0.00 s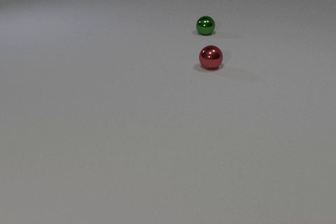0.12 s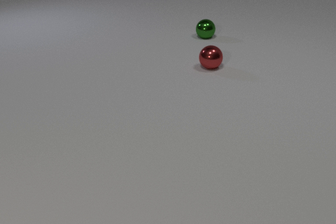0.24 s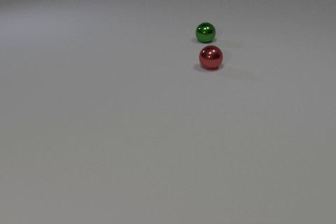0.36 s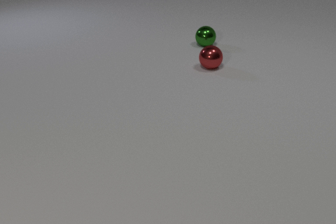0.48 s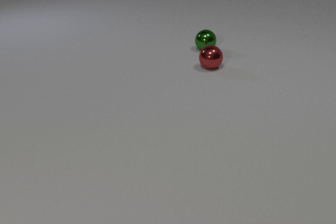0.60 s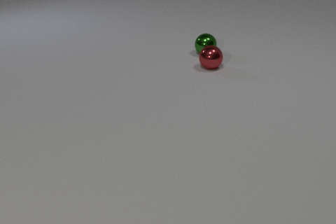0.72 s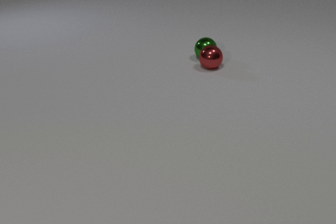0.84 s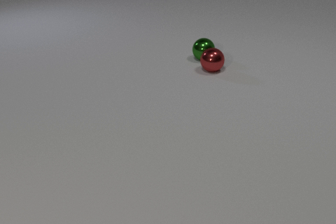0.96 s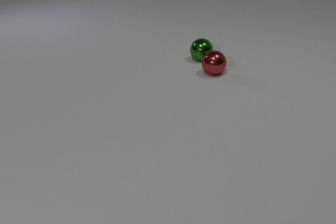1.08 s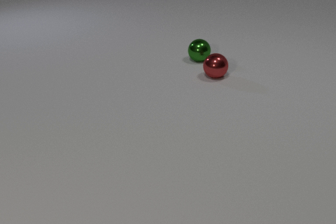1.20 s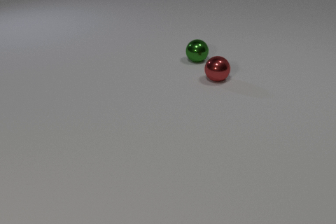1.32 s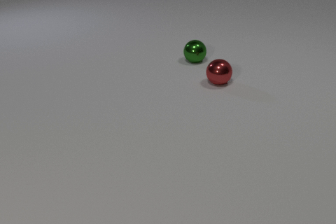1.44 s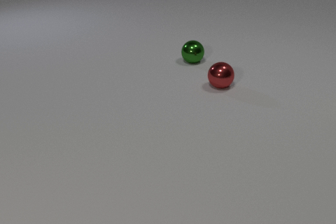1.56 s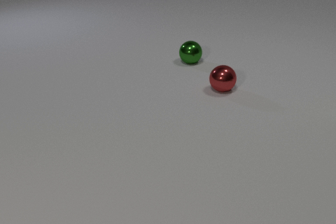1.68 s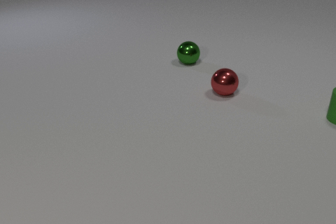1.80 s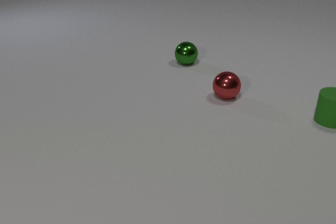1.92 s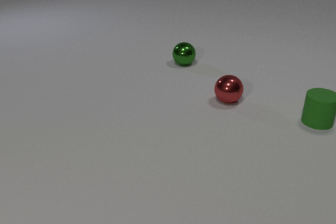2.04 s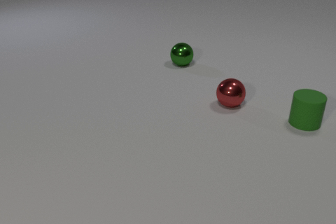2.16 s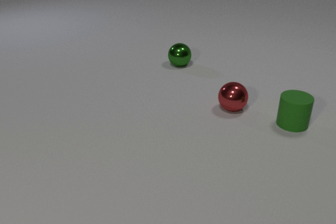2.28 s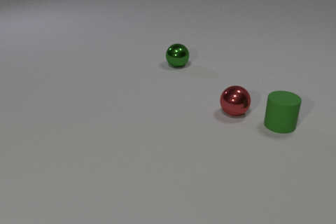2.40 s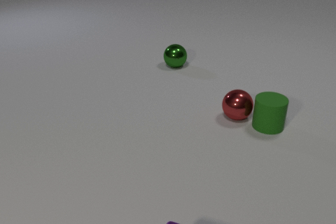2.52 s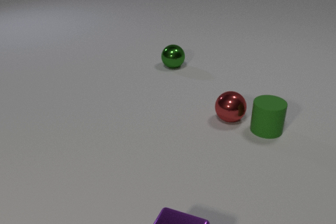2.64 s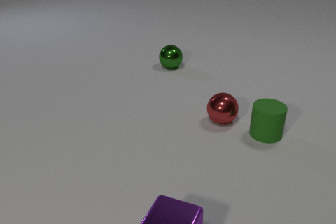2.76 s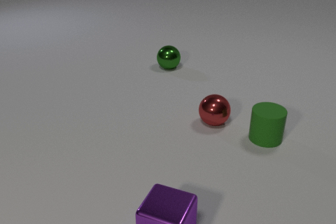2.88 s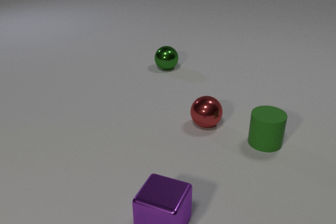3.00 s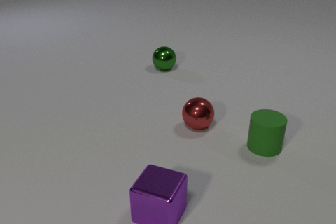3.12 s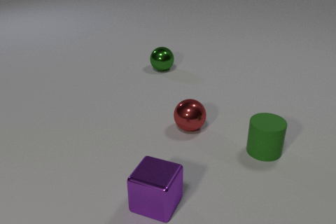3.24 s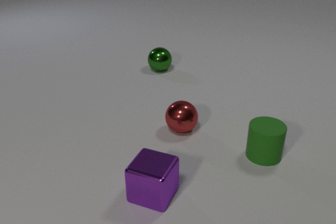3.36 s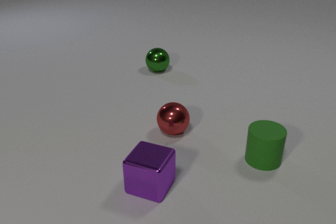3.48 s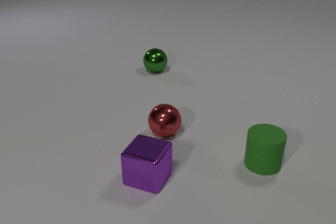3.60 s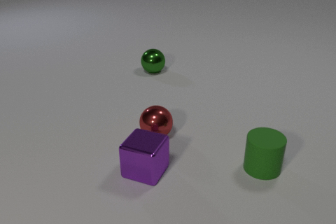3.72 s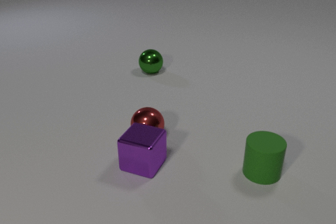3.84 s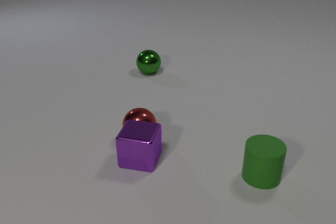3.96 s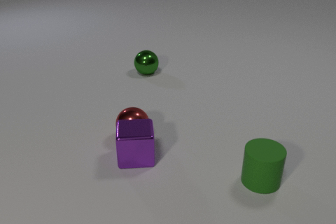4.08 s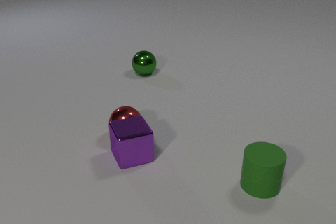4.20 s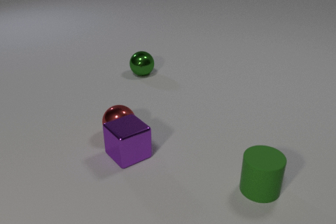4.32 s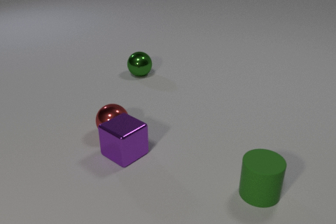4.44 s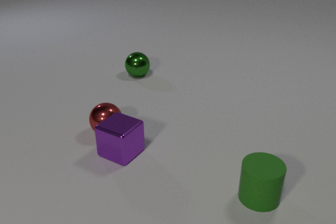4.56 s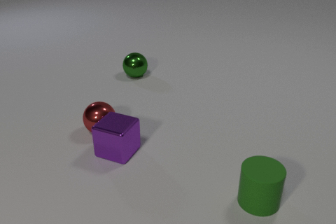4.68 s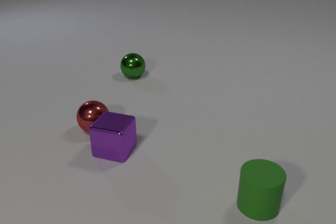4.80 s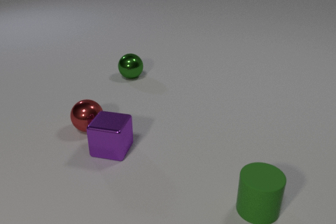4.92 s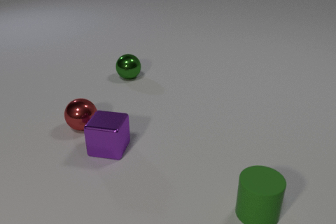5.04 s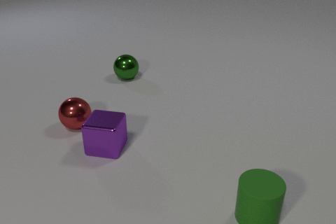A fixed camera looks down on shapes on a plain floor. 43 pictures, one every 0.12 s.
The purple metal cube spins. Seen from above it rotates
counterclockwise.
The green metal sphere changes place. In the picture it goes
toward the camera.
0.00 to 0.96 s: The green metal sphere rolls toward the camera. The red metal sphere rolls toward the camera. The green metal sphere and the red metal sphere collide.
0.96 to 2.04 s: The green metal sphere rolls to the left and toward the camera. The red metal sphere rolls toward the camera. The green rubber cylinder comes in at the right edge, slides to the left and toward the camera.
2.04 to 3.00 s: The green metal sphere rolls to the left and toward the camera. The red metal sphere rolls toward the camera and to the left. The green rubber cylinder slides toward the camera and to the left. The purple metal cube comes in at the bottom edge, slides away from the camera. The red metal sphere and the green rubber cylinder collide.
3.00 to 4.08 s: The green metal sphere rolls to the left and toward the camera. The red metal sphere rolls to the left. The green rubber cylinder slides toward the camera. The purple metal cube slides away from the camera, spins counterclockwise seen from above by about 45 degrees, its near face sliding to the right. The red metal sphere and the purple metal cube collide.
4.08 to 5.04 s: The green metal sphere rolls to the left and toward the camera. The red metal sphere rolls to the left and away from the camera. The green rubber cylinder slides toward the camera. The purple metal cube slides to the left and away from the camera, spins so that its near face slides to the right, counterclockwise seen from above.
How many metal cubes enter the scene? 1.
Are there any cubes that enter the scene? yes.
What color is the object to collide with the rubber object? red.
